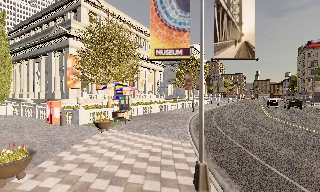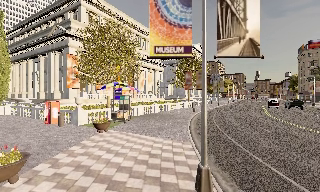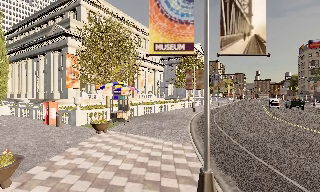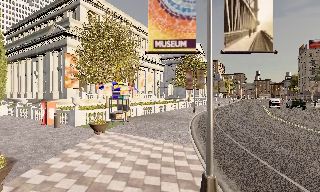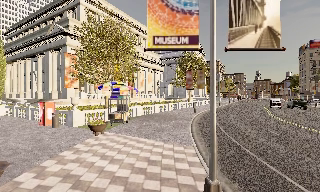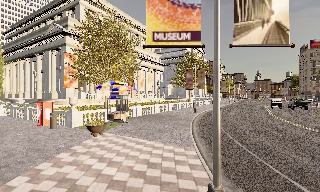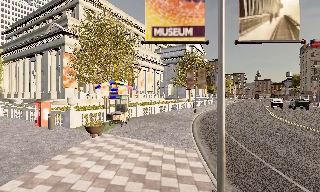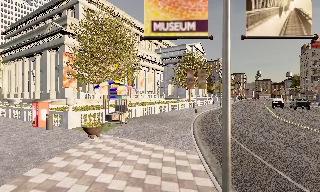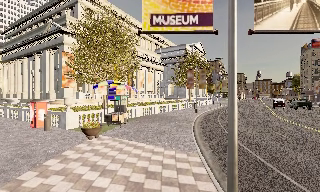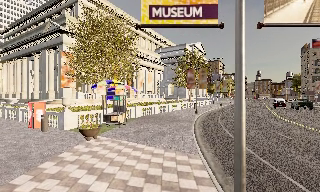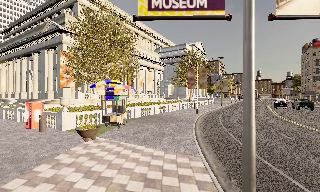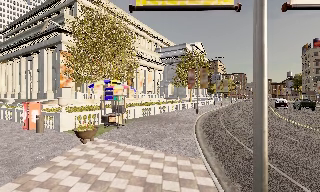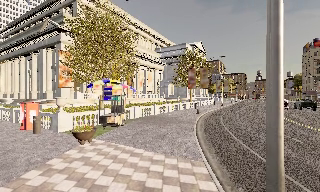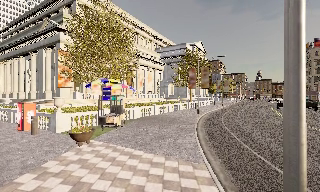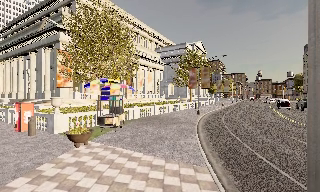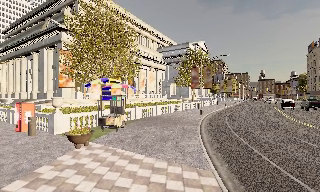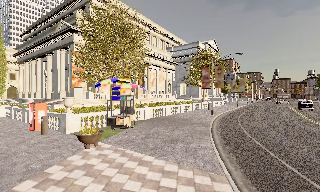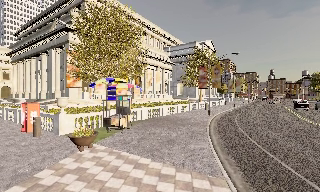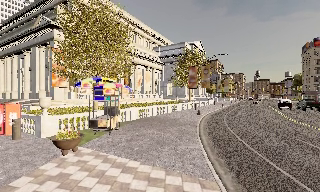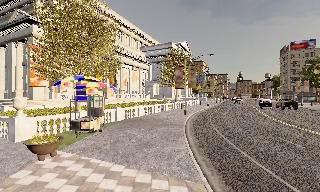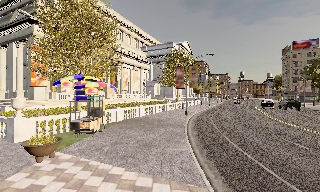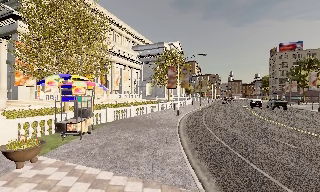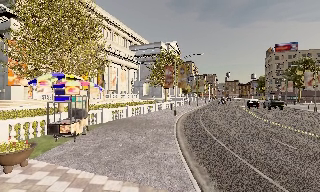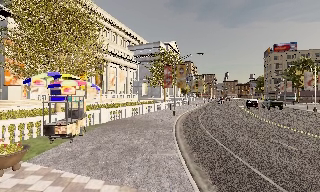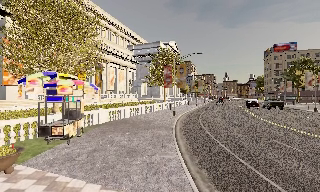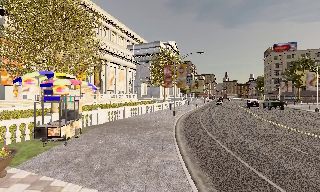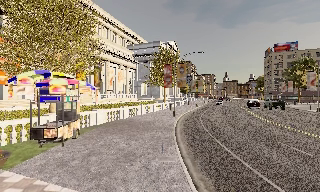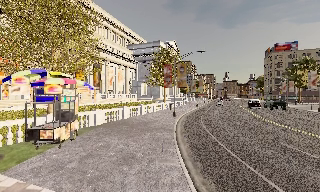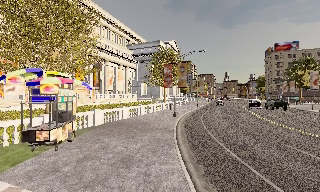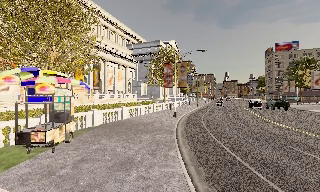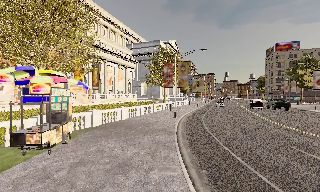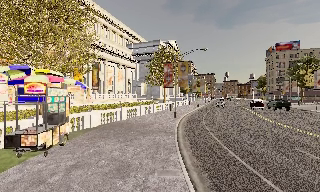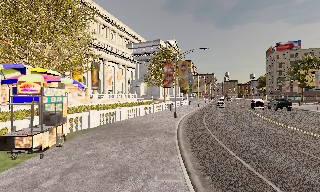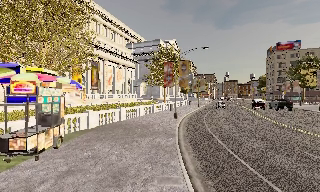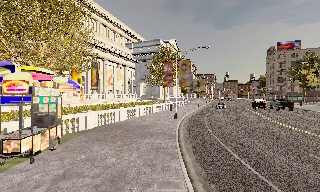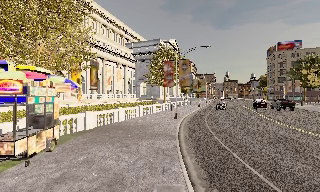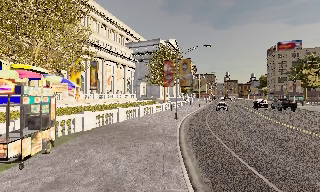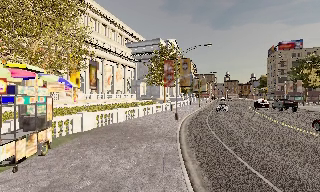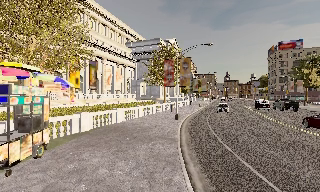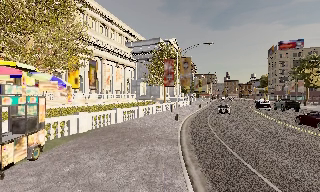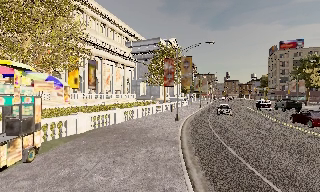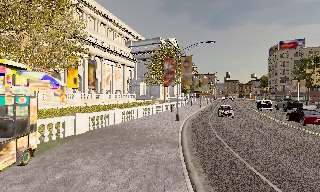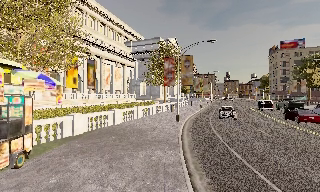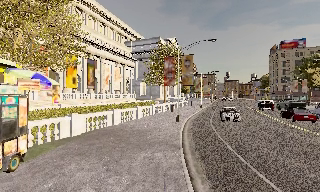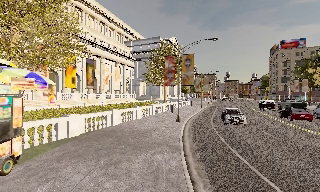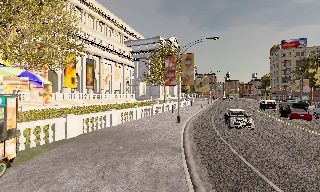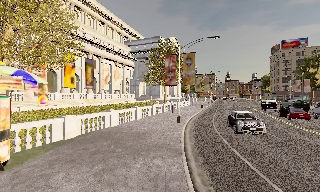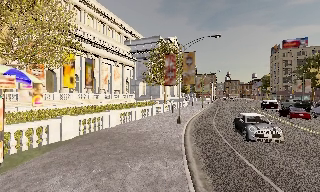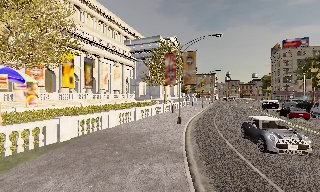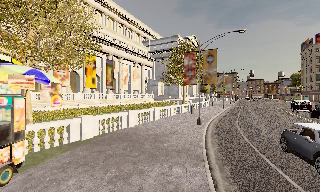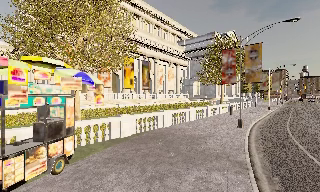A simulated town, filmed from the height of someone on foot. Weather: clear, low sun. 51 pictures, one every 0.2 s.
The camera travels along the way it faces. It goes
forward.
0.0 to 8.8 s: The camera travels forward, about 10 m, so what stands in front looms larger.
8.8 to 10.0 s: The camera swings to its left by about 20 degrees, and the scene slides to the right. It travels forward, about 1.5 m, so what stands in front looms larger.
The film runs forward here.
